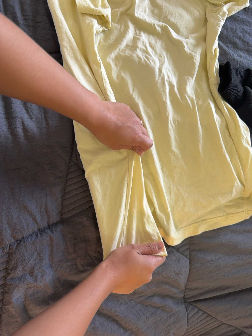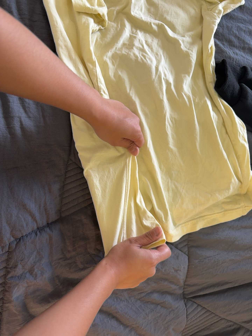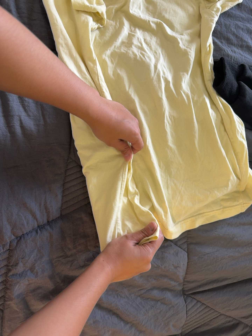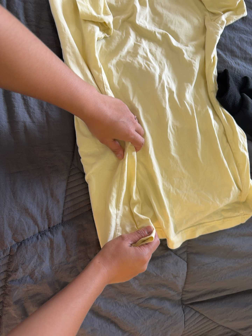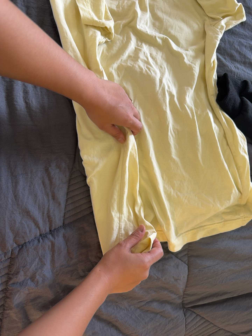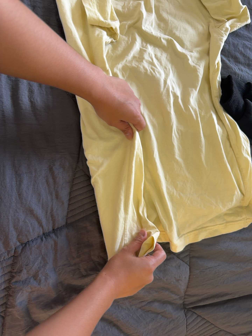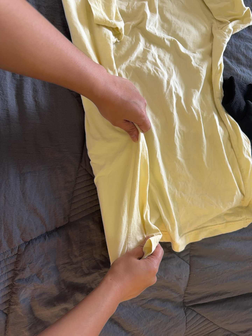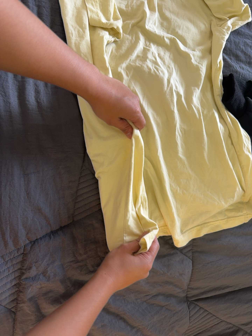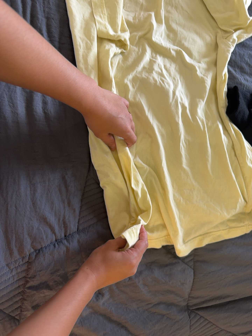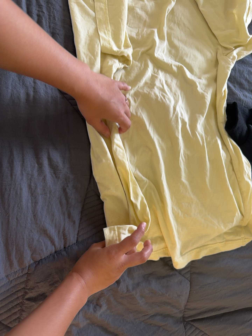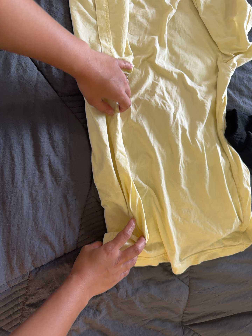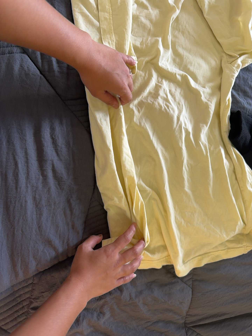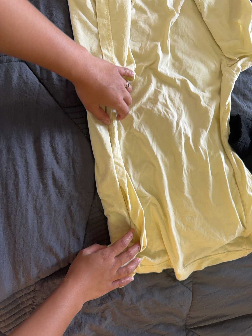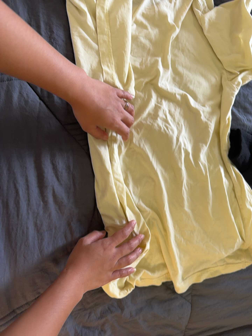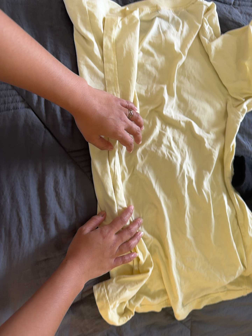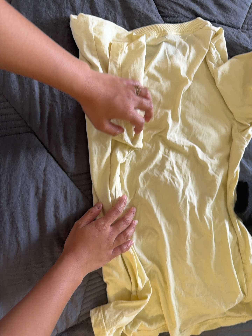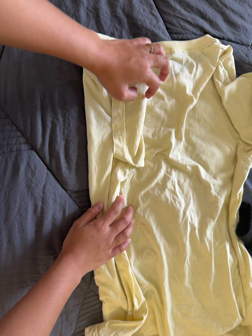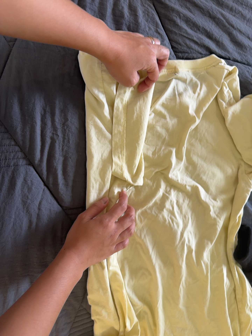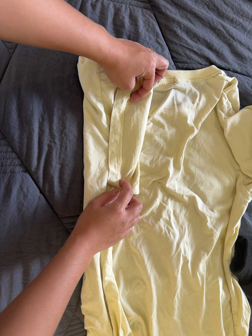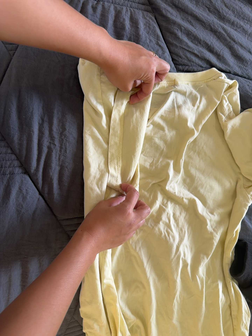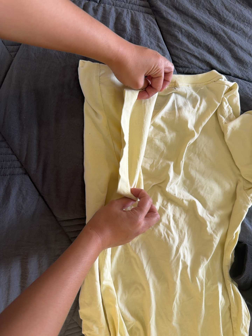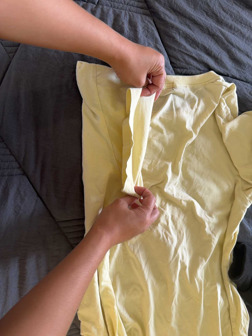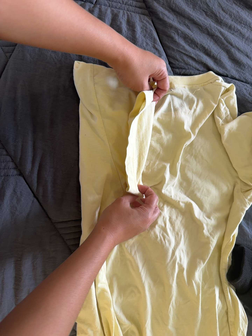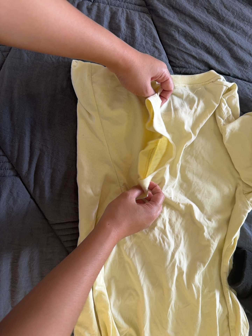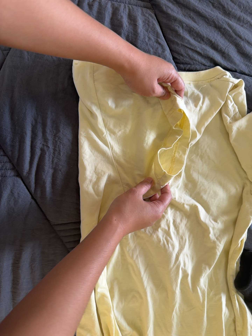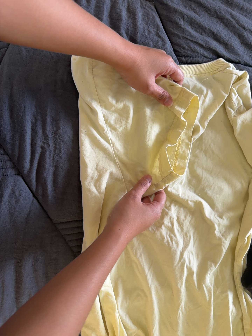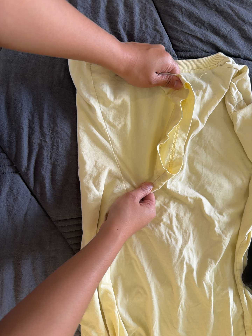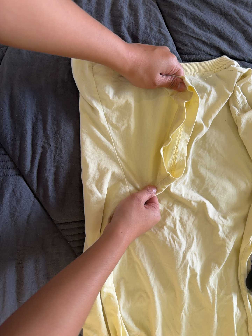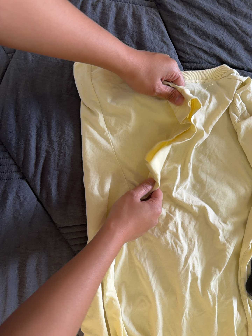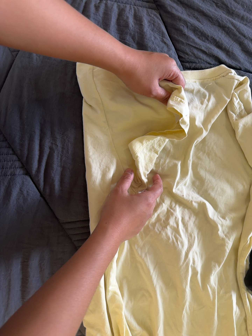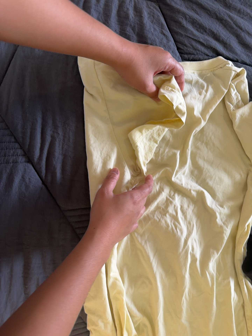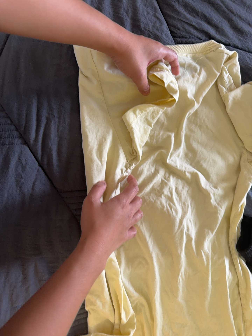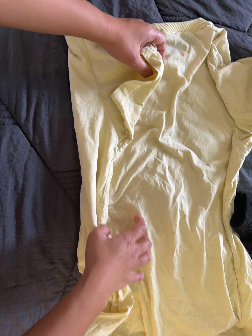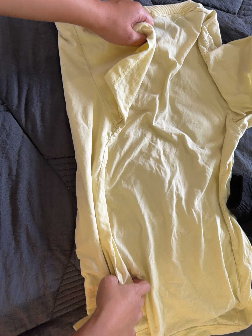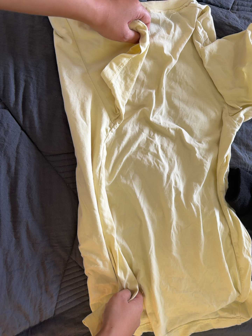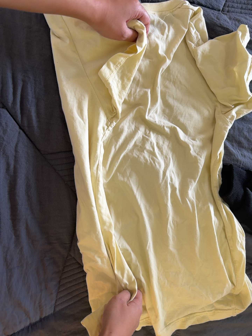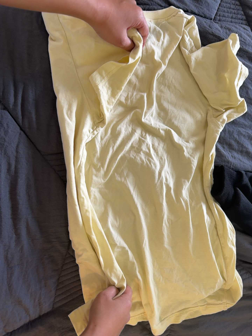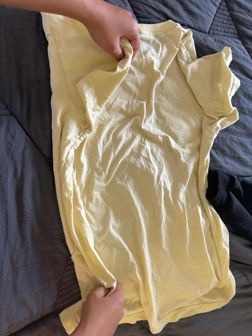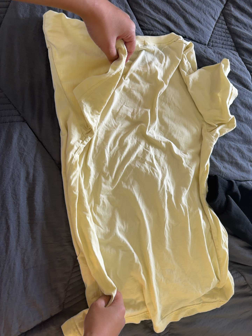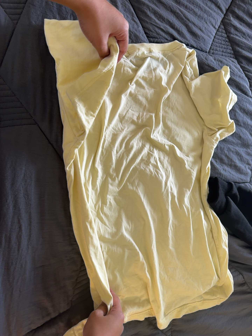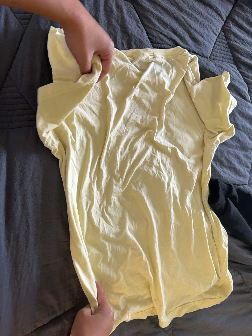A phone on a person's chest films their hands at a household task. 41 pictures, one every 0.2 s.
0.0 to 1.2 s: The camera shifts only a little, or ends up much as it began.
1.2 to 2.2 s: The camera travels toward the top of its view, about 8 cm, so close, fixed things drift downward.
2.2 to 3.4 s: The camera travels toward the top of its view, about 20 cm, so close, fixed things drift downward. It rolls about its line of sight by about 10 degrees, and the scene rotates clockwise.
3.4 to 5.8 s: The camera shifts only a little, or ends up much as it began.
5.8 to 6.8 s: The camera travels toward the bottom of its view, about 12 cm, so close, fixed things drift upward.
6.8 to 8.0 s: The camera pans to its right by about 10 degrees. It travels to its left and backward, about 16 cm.
The film runs backward here.
